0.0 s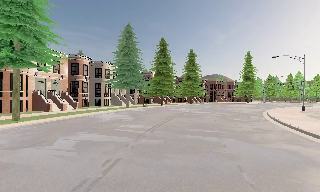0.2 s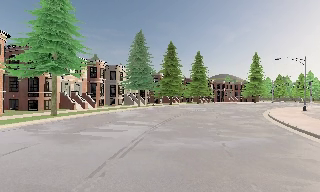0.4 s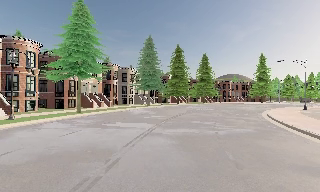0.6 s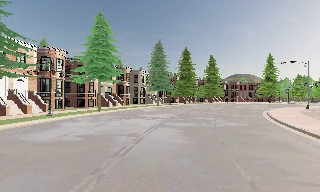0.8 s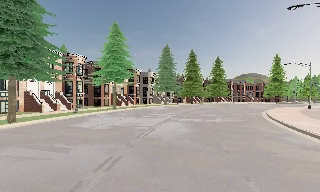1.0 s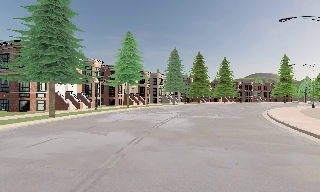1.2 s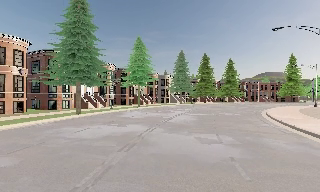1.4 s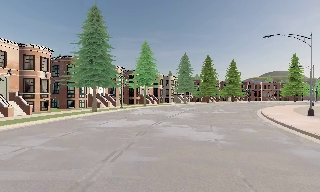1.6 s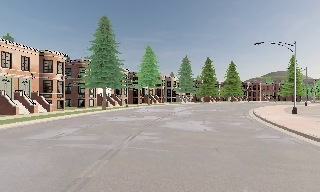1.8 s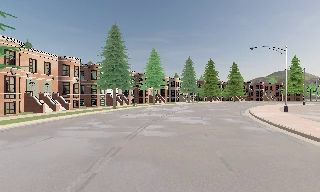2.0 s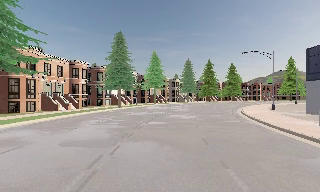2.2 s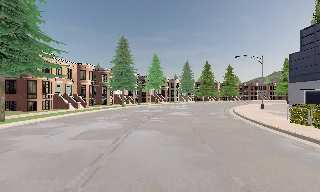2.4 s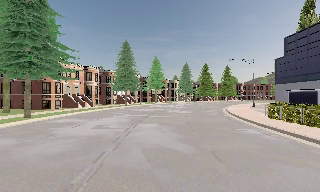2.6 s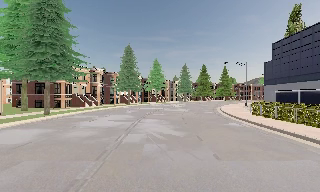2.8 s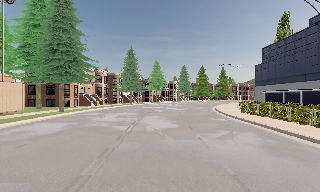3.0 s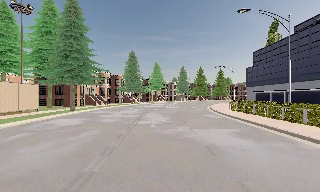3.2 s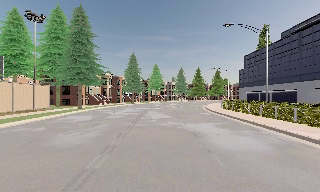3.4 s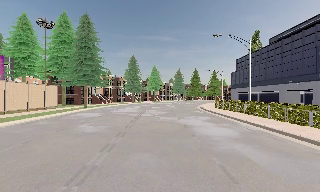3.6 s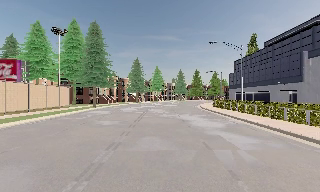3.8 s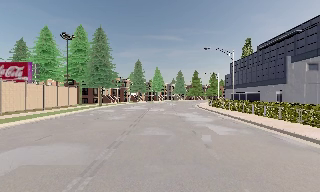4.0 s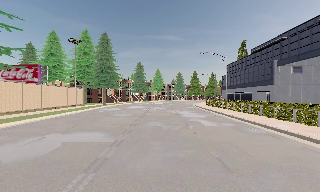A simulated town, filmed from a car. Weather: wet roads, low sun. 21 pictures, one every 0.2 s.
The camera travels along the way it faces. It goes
backward.
0.0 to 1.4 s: The camera swings to its left by about 20 degrees, and the scene slides to the right. It travels backward, about 15 m, so what stands in front gets smaller.
1.4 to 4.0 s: The camera travels backward, about 30 m, so what stands in front gets smaller.
The film runs backward here.
